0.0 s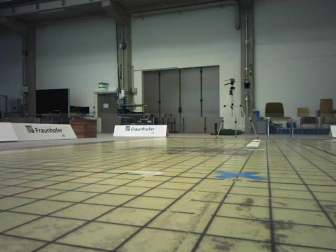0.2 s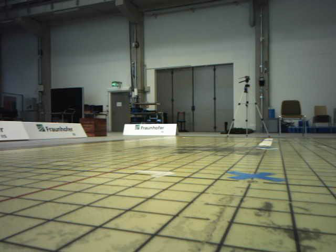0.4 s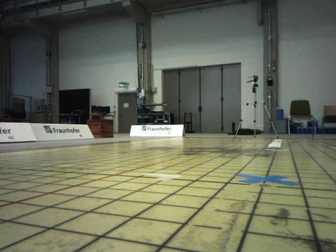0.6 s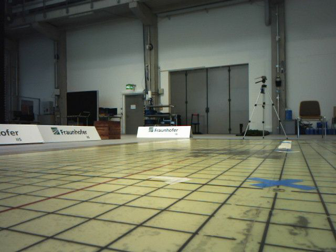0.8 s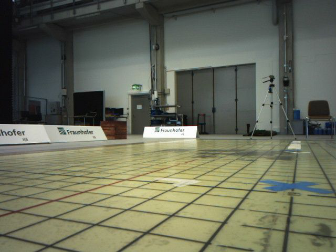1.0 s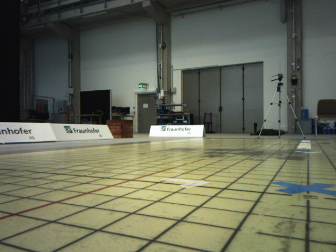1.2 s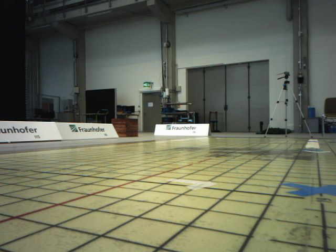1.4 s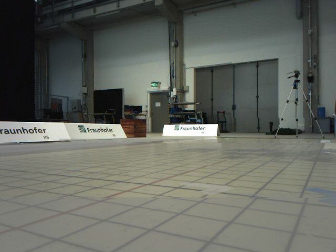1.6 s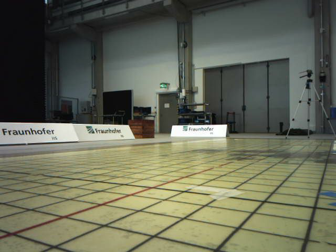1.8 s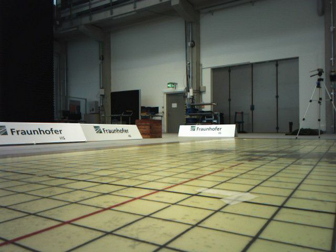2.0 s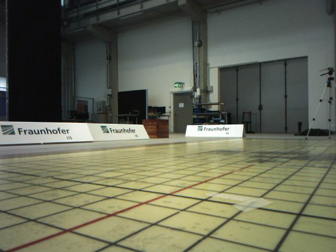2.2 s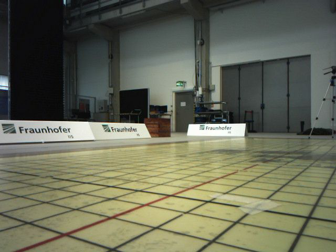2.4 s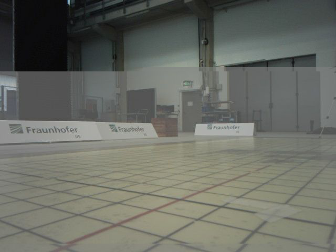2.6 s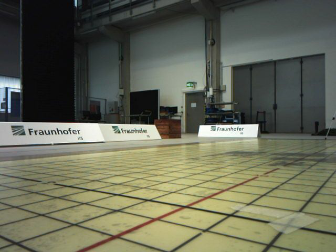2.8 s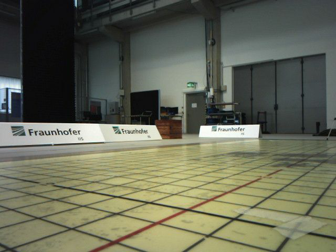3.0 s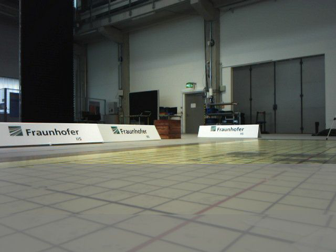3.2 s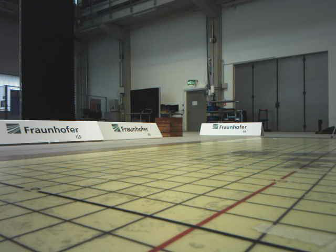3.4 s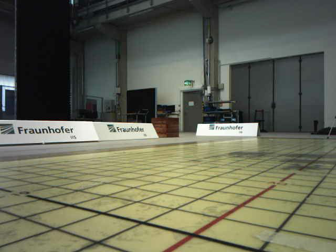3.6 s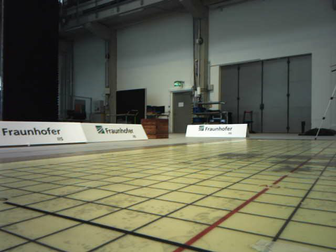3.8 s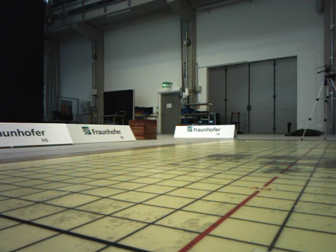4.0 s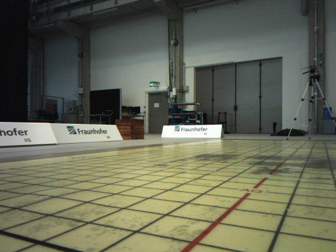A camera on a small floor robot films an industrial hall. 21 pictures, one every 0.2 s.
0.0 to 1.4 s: The camera pans to its left, which is counterclockwise from overhead, by about 10 degrees. It travels forward, about 0.3 m, so what stands in front looms larger.
1.4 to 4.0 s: The camera travels forward, about 0.5 m, so what stands in front looms larger.
The film runs forward here.
